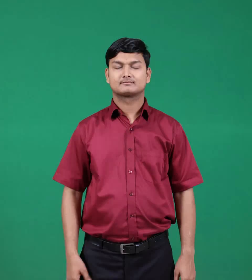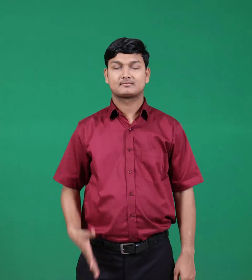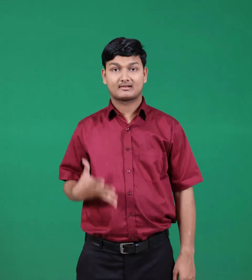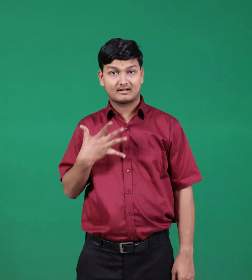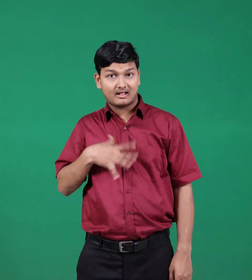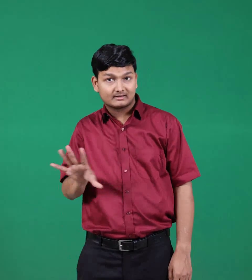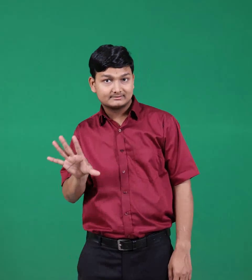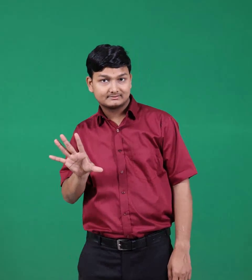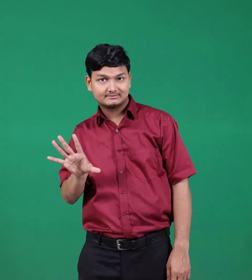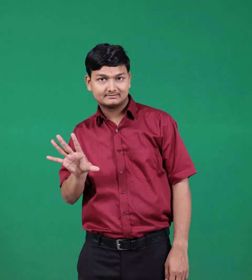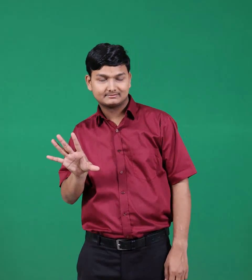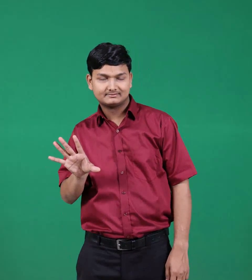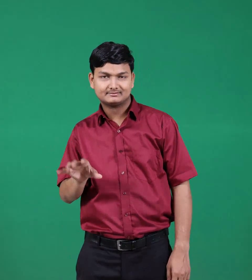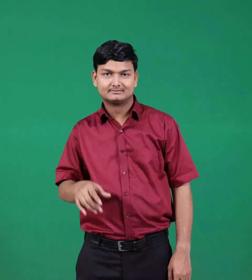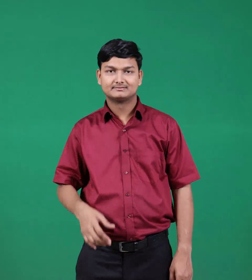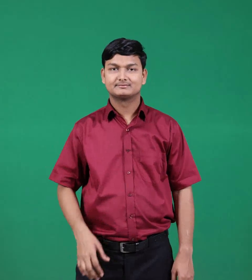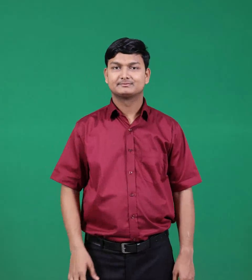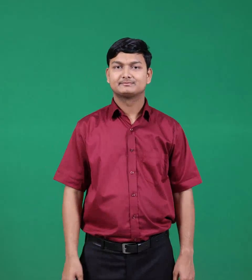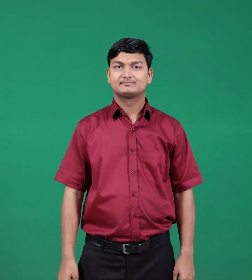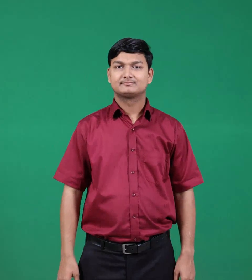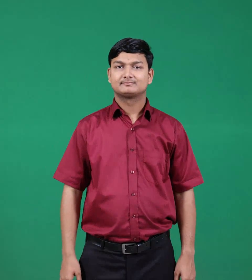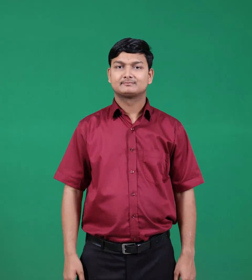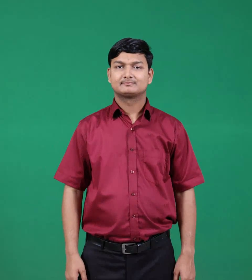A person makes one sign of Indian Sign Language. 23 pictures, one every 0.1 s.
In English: lazy
